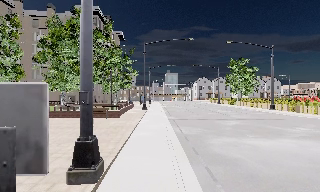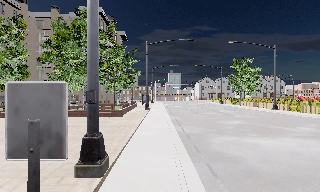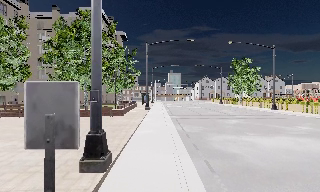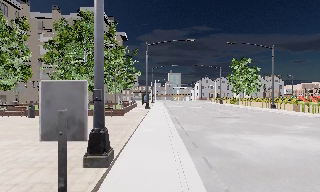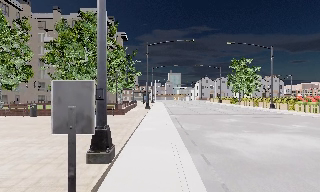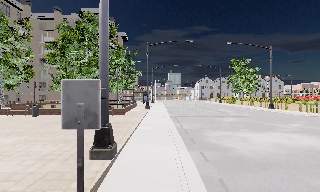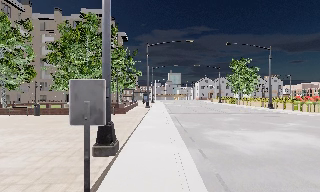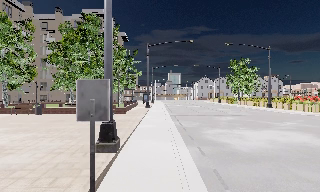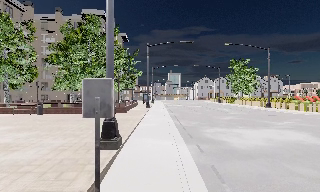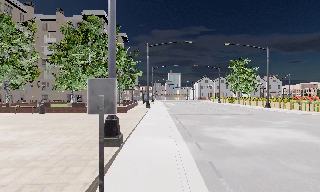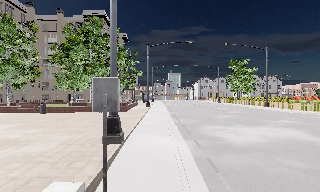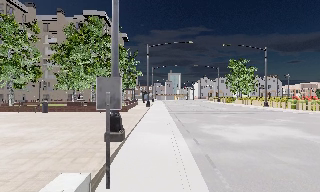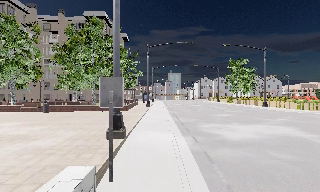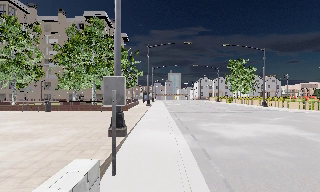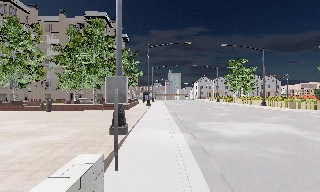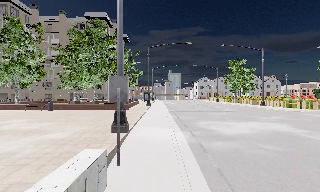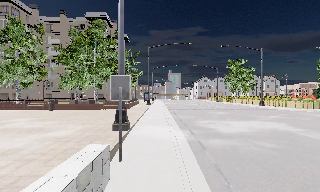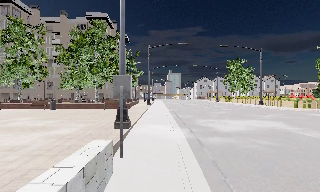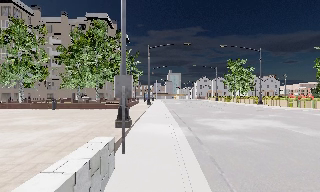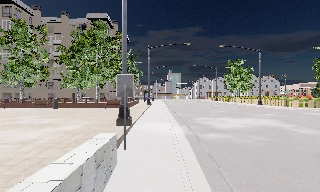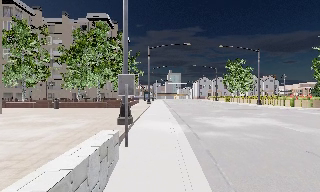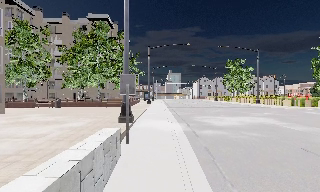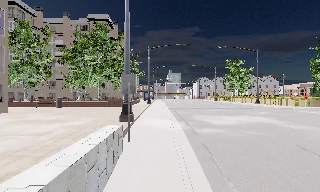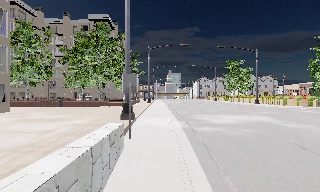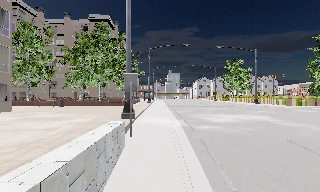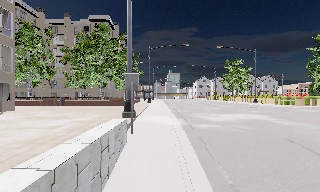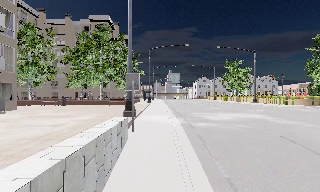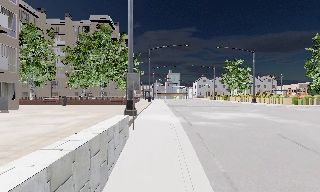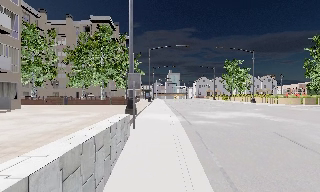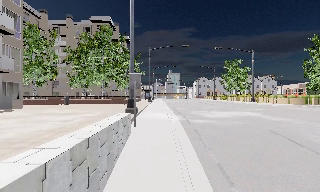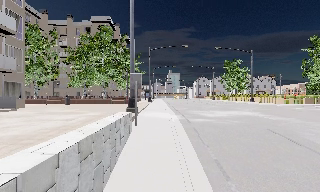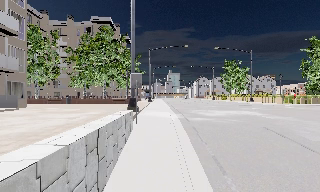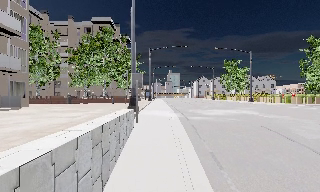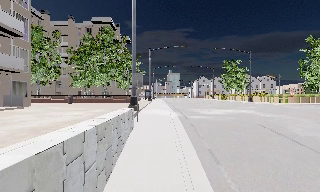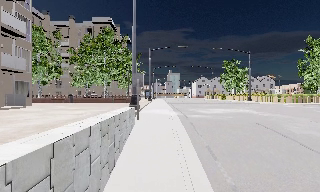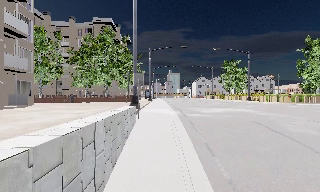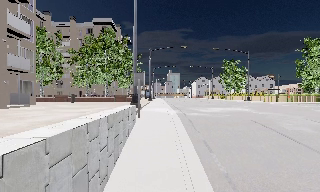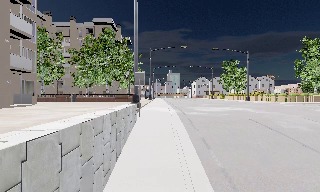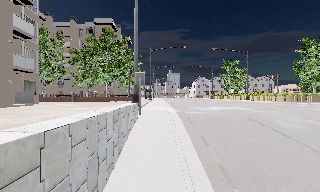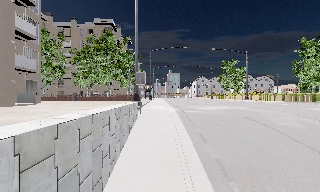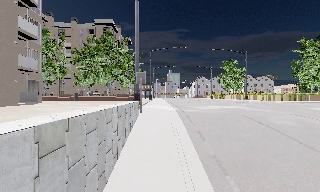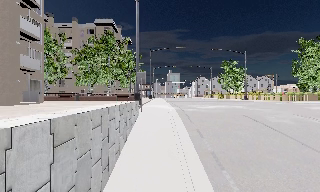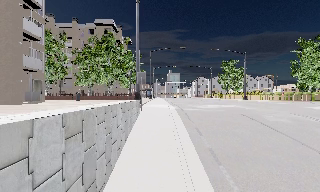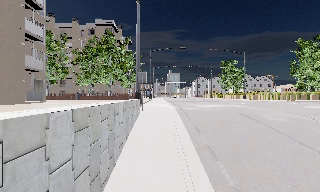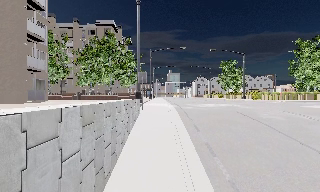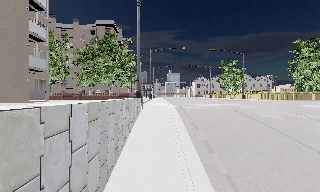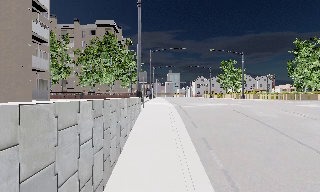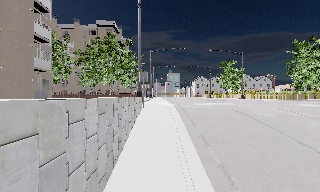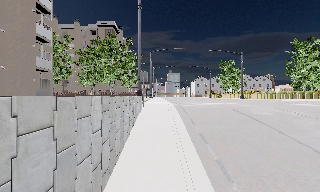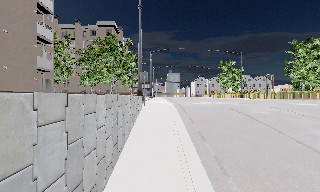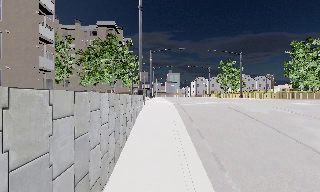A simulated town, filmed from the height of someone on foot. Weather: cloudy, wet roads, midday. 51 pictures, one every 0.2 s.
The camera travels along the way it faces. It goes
backward.
0.0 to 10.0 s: The camera travels backward, about 11 m, so what stands in front gets smaller.
The film runs backward here.
